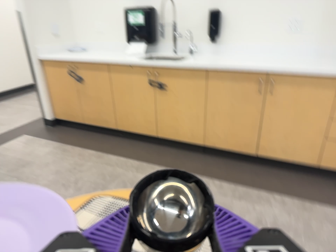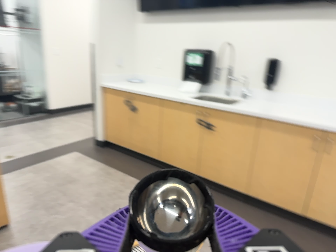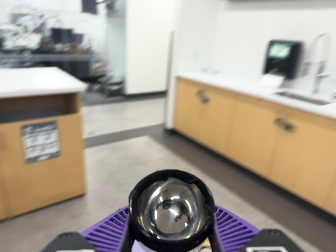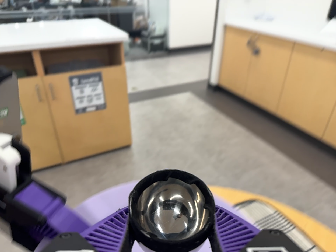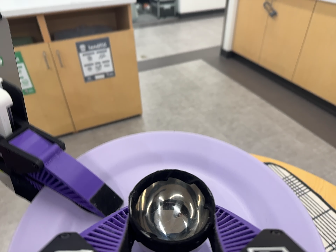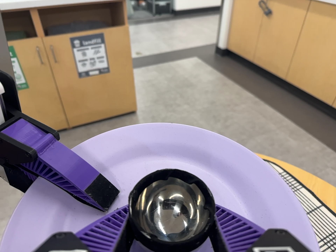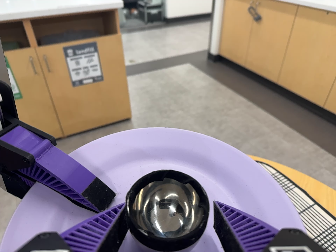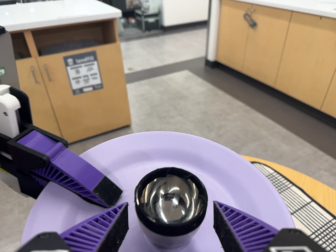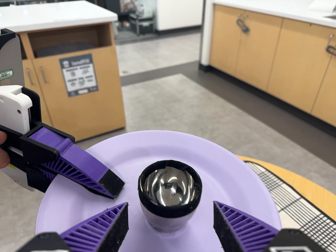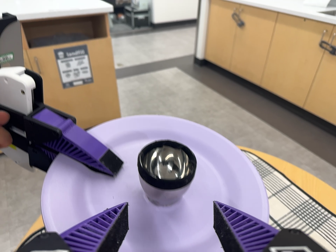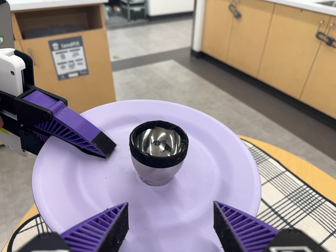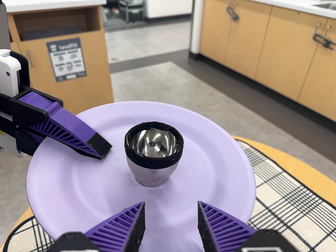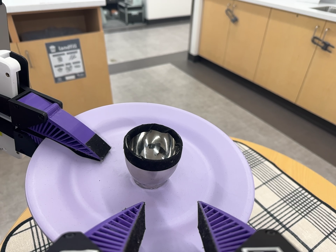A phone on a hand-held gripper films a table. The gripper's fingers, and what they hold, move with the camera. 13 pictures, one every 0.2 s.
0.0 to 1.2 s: The camera pans to its left by about 35 degrees. It travels to its left and forward, about 12 cm, so close, fixed things drift to the right. Its aim tips toward the bottom of its view by about 10 degrees. It rolls about its line of sight by about 15 degrees, and the scene rotates clockwise.
1.2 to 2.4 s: The camera travels backward and toward the bottom of its view, about 8 cm, so what stands in front gets smaller.
The film runs backward here.
